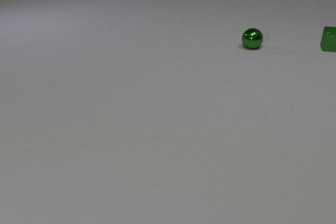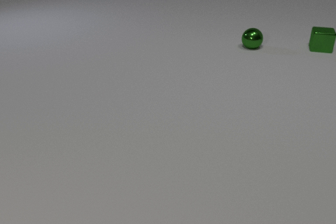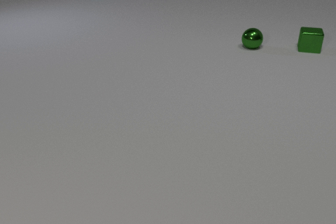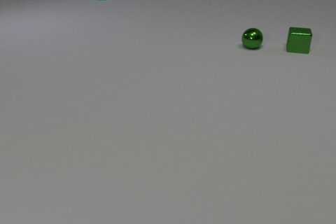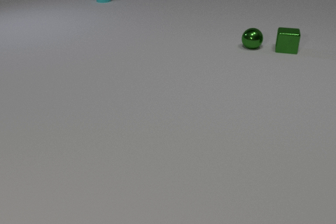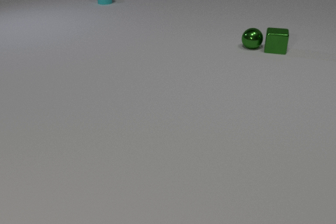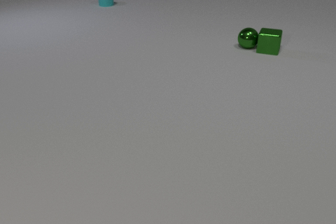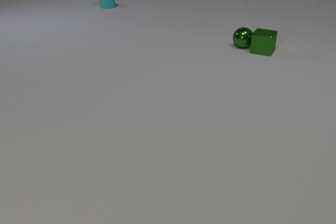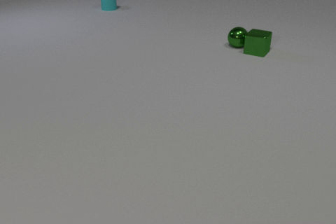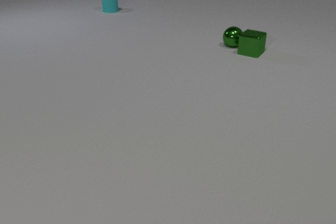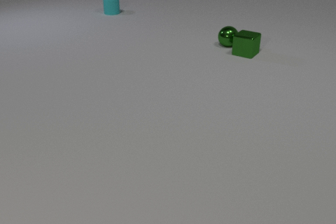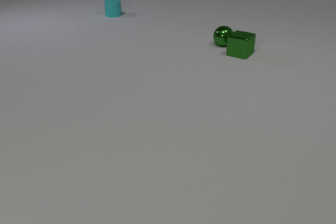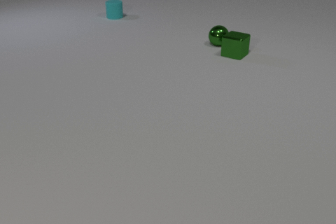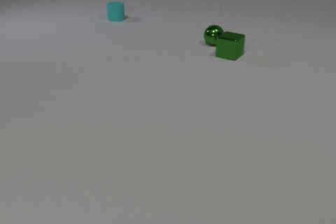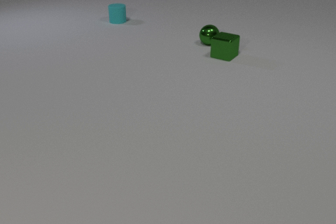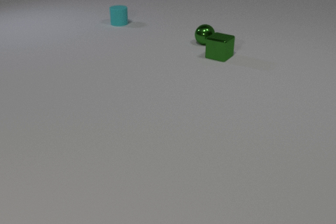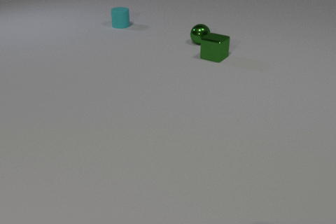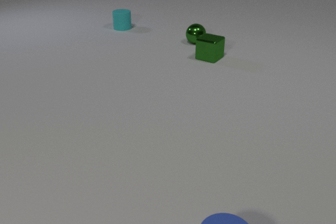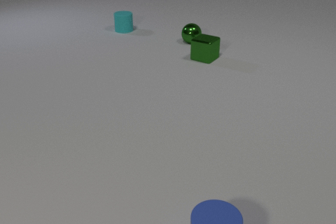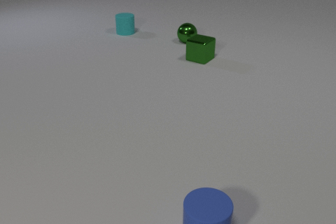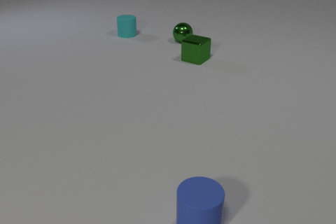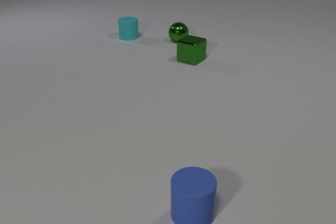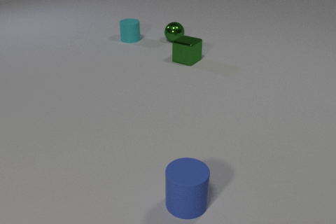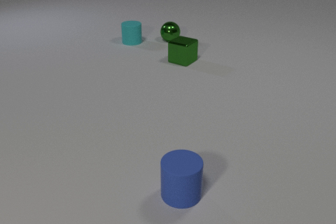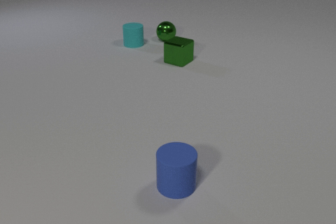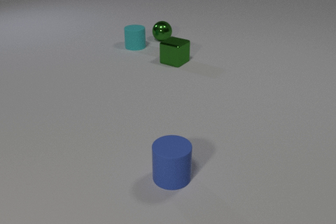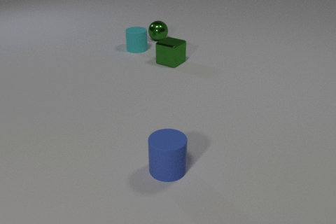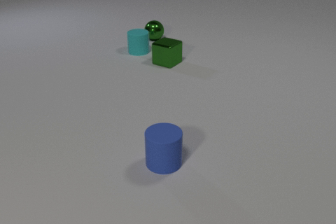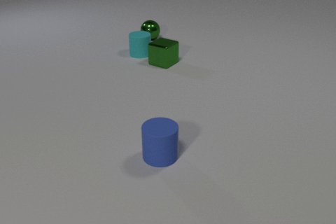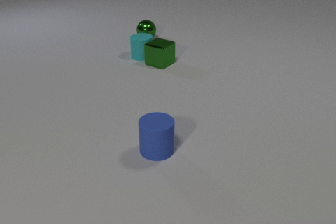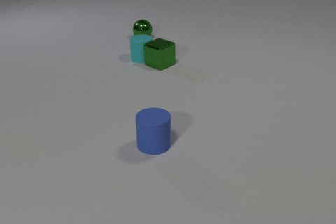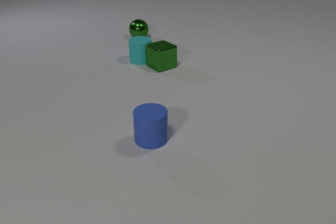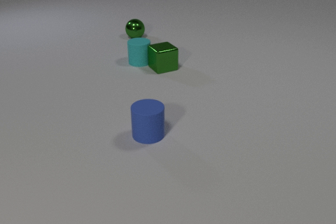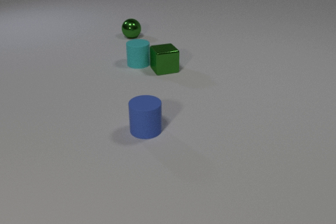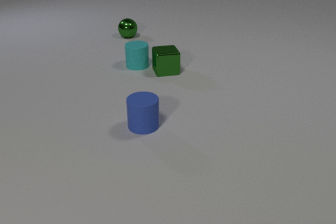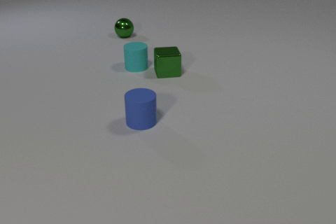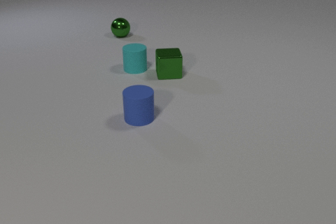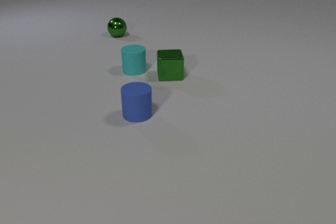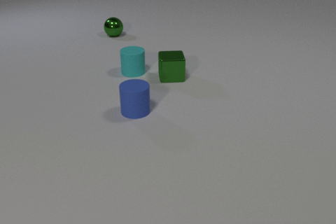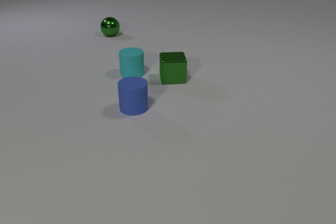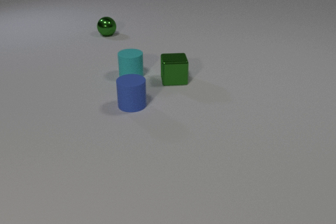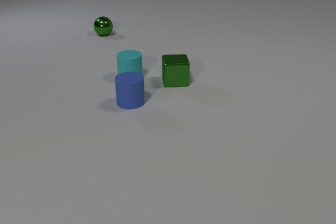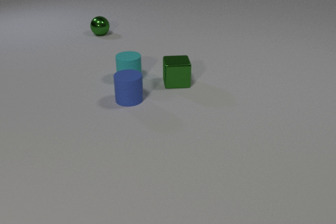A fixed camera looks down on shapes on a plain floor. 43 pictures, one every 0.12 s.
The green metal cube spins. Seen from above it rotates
clockwise.
The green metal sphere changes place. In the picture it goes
to the left.
0.00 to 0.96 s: The green metal cube slides to the left and toward the camera. The green metal sphere rolls to the left. The cyan rubber cylinder comes in at the top edge, slides toward the camera. The green metal cube and the green metal sphere collide.
0.96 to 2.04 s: The green metal cube slides to the left and toward the camera. The green metal sphere rolls to the left. The cyan rubber cylinder slides toward the camera. The blue rubber cylinder comes in at the bottom edge, slides away from the camera.
2.04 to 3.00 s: The green metal cube slides to the left. The green metal sphere rolls to the left. The cyan rubber cylinder slides toward the camera. The blue rubber cylinder slides away from the camera and to the left.
3.00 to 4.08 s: The green metal cube slides toward the camera, spins clockwise seen from above by about 45 degrees, its near face sliding to the left. The green metal sphere rolls to the left. The cyan rubber cylinder slides toward the camera. The blue rubber cylinder slides away from the camera. The green metal cube and the cyan rubber cylinder collide.
4.08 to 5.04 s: The green metal cube slides toward the camera. The green metal sphere rolls to the left and away from the camera. The cyan rubber cylinder slides toward the camera. The blue rubber cylinder slides away from the camera.
What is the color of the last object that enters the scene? blue.
How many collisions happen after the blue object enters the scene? 1.
What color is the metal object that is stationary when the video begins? green.
